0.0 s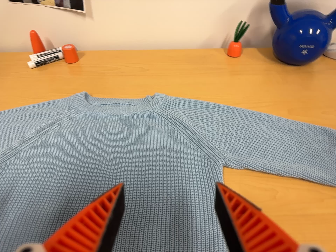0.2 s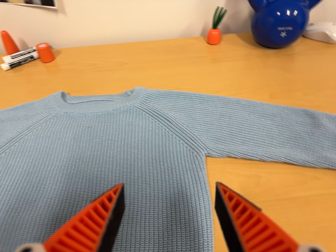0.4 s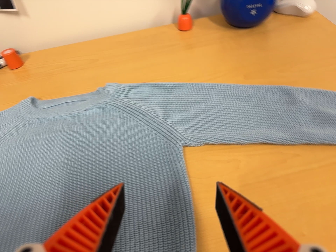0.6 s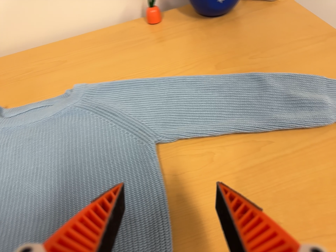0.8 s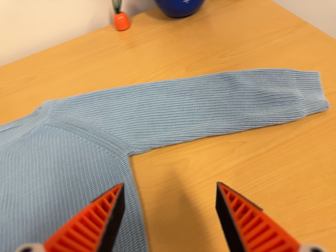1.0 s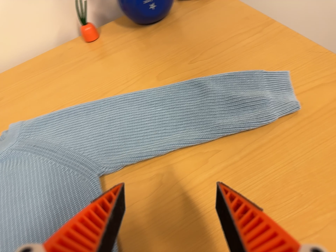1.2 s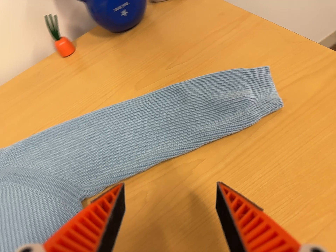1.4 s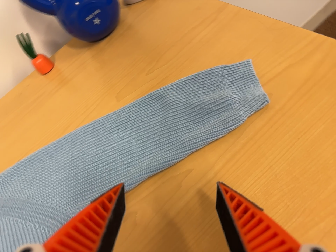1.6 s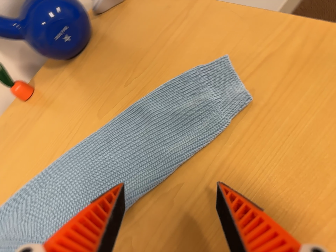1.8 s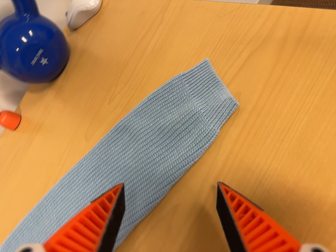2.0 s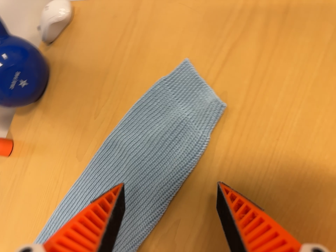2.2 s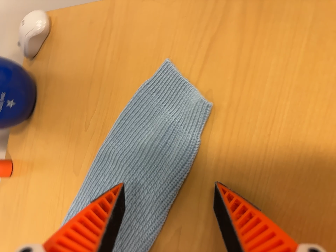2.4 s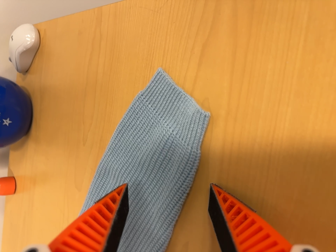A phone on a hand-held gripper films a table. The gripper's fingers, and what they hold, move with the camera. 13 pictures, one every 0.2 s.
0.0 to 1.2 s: The camera travels to its right and forward, about 20 cm, so close, fixed things drift to the left. It rolls about its line of sight by about 35 degrees, and the scene rotates counterclockwise.
1.2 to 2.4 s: The camera travels toward the top of its view, to its right and forward, about 18 cm. Its aim tips toward the bottom of its view by about 10 degrees. It rolls about its line of sight by about 45 degrees, and the scene rotates counterclockwise.
The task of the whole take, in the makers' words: right arm across.
The film runs forward here.
